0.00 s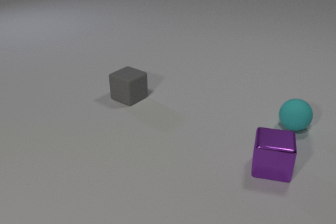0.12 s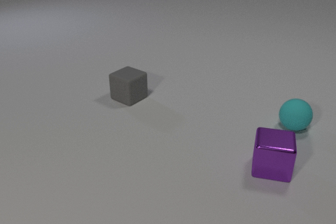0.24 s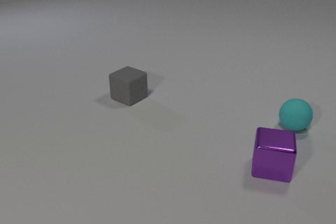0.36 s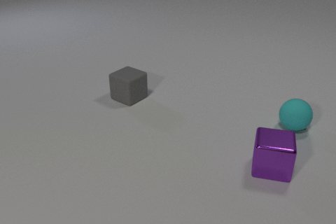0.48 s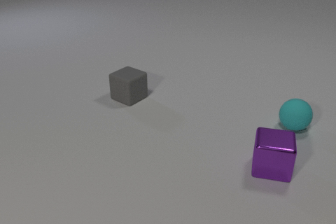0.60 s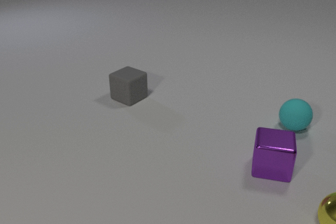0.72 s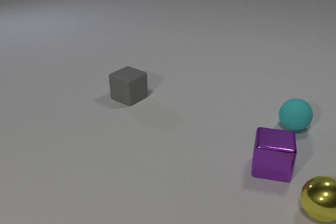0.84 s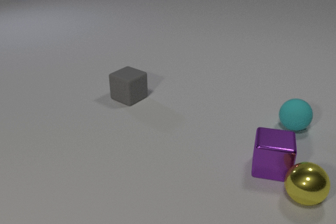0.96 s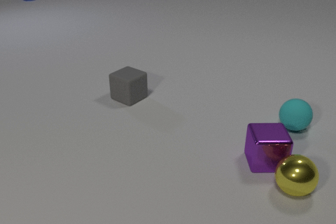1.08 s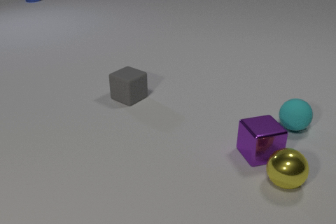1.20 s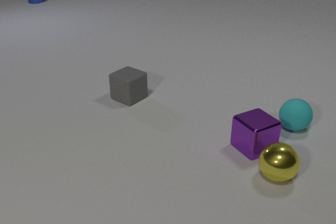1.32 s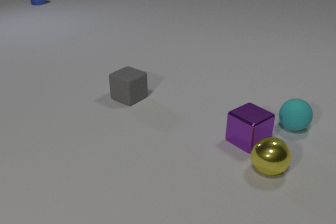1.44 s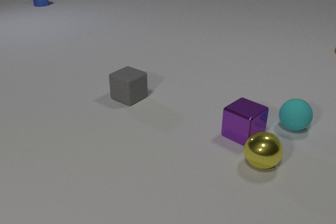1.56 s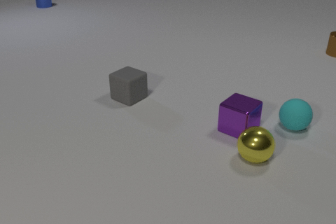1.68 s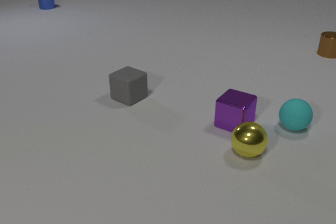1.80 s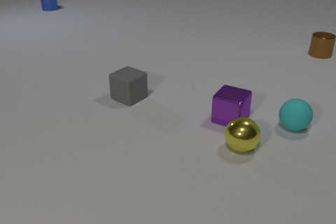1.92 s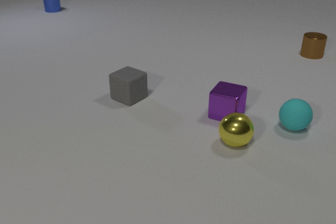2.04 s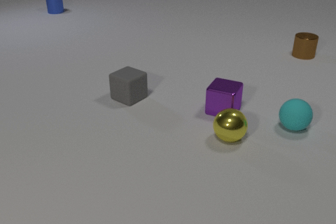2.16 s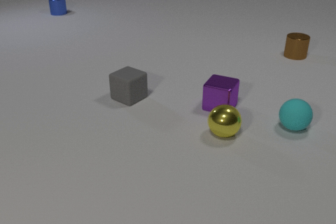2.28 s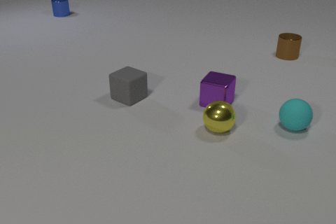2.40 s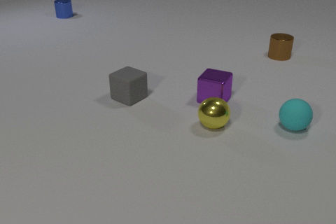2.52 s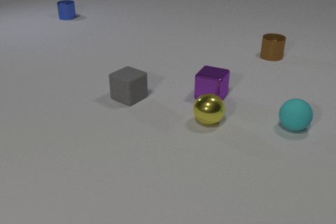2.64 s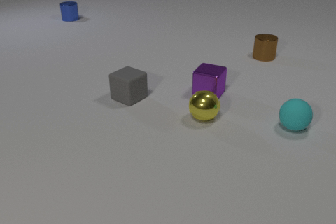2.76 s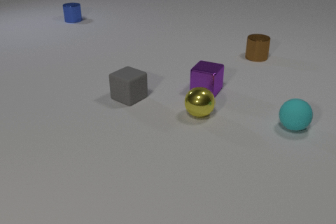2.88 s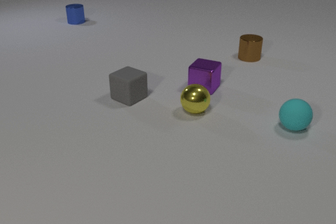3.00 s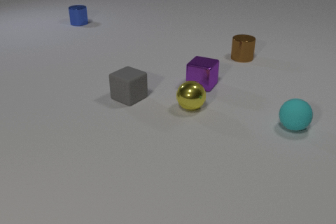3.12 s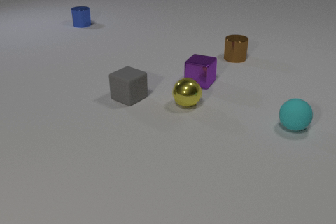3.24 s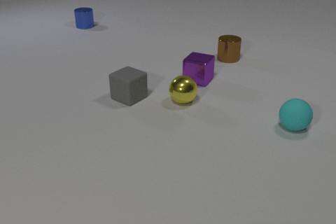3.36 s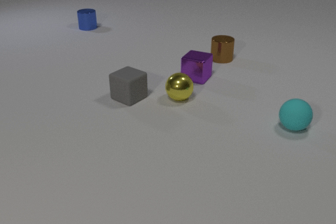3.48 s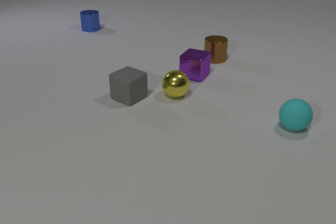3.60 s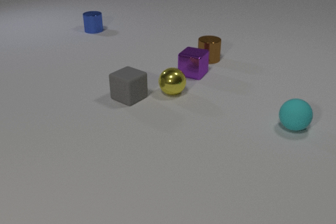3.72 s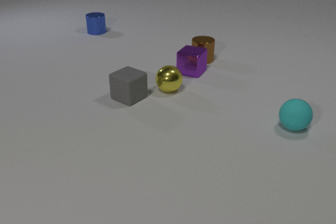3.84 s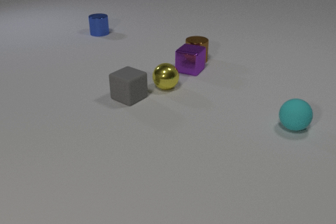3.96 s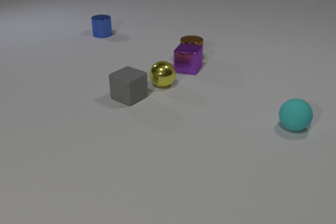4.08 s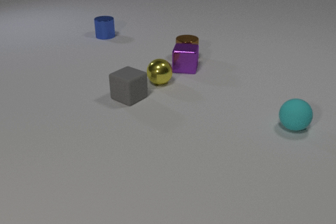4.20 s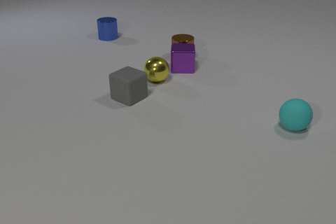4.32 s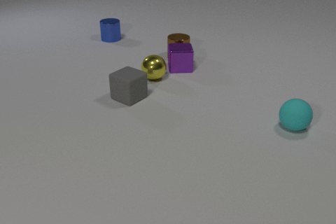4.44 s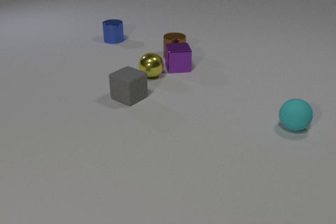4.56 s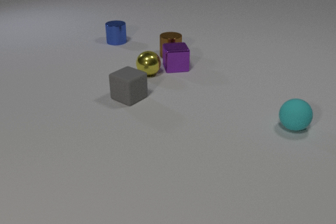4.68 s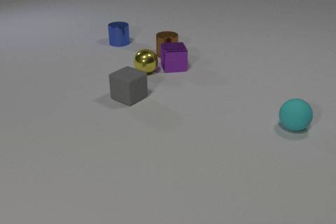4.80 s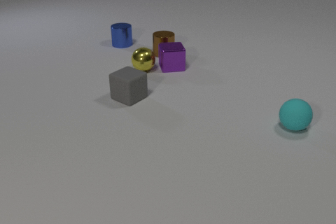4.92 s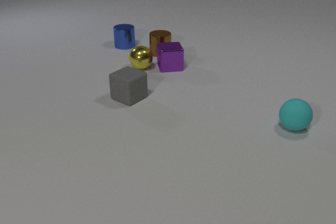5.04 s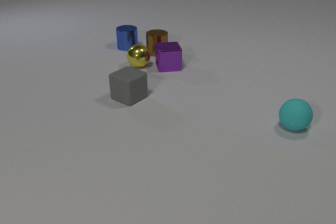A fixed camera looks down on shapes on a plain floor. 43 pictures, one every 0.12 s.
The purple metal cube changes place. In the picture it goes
away from the camera.
The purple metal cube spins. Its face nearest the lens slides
to the right.
0.00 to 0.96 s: The yellow metal sphere comes in at the right edge, rolls to the left and away from the camera. The purple metal cube slides away from the camera. The blue metal cylinder comes in at the top edge, slides toward the camera. The yellow metal sphere and the purple metal cube collide.
0.96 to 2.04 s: The yellow metal sphere rolls away from the camera and to the left. The purple metal cube slides away from the camera and to the left, spins counterclockwise seen from above by about 60 degrees, its near face sliding to the right. The brown metal cylinder comes in at the right edge, slides to the left and toward the camera. The blue metal cylinder slides toward the camera.
2.04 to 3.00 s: The yellow metal sphere rolls away from the camera and to the left. The purple metal cube slides away from the camera and to the left. The brown metal cylinder slides to the left. The blue metal cylinder slides toward the camera and to the right.
3.00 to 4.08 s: The yellow metal sphere rolls away from the camera and to the left. The purple metal cube slides away from the camera and to the left. The brown metal cylinder slides to the left. The blue metal cylinder slides toward the camera and to the right. The purple metal cube and the brown metal cylinder collide.
4.08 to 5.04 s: The yellow metal sphere rolls away from the camera and to the left. The purple metal cube slides to the left. The brown metal cylinder slides to the left and away from the camera. The blue metal cylinder slides toward the camera and to the right.
How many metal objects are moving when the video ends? 4.
Are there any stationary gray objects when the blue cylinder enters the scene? yes.
How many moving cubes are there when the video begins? 0.
